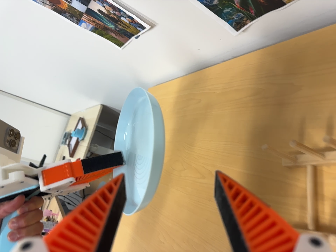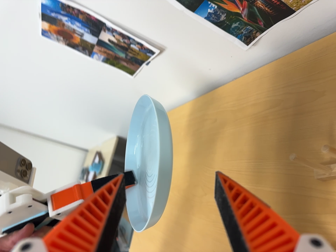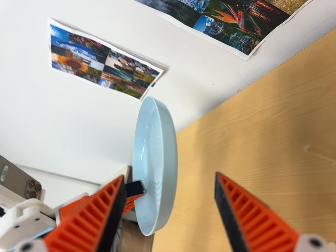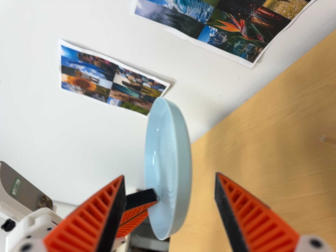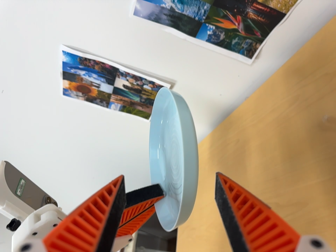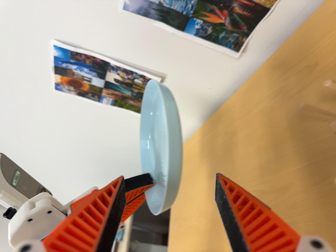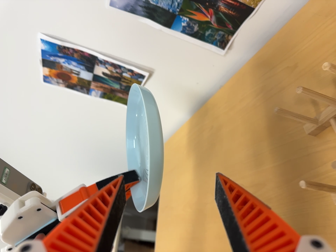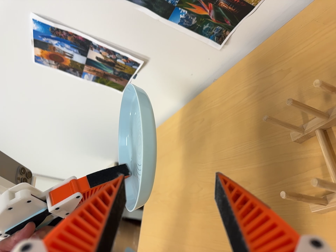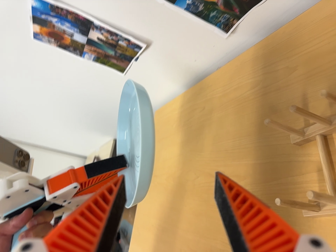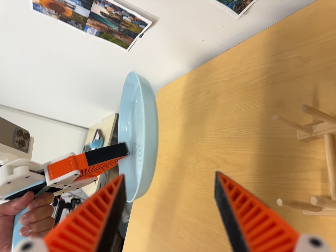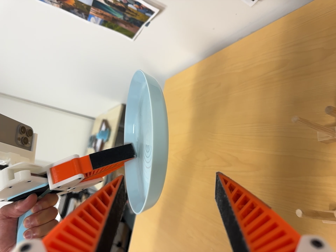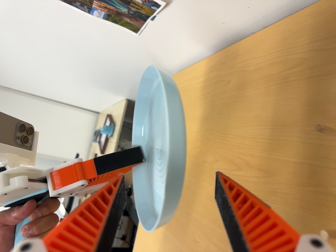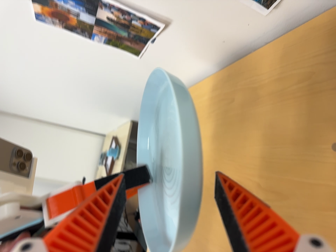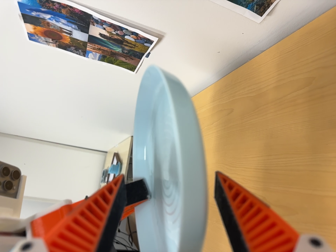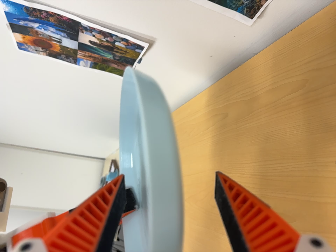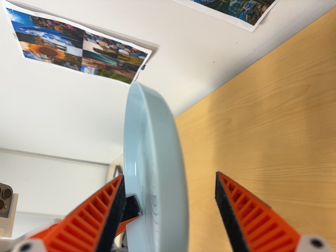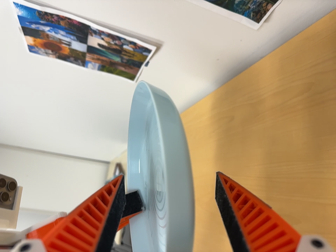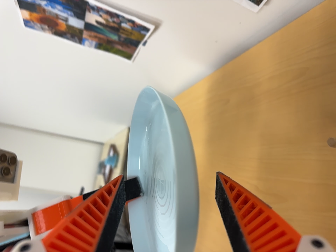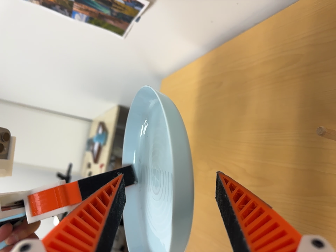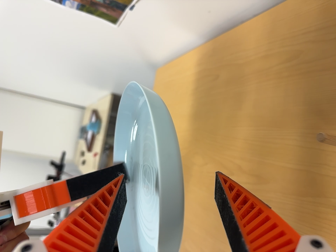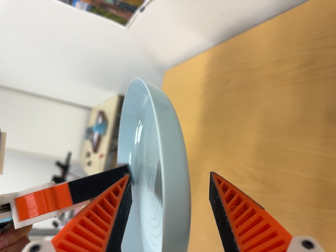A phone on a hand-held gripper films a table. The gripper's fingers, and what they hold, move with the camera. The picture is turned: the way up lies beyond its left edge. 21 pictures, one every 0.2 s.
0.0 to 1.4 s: The camera travels toward the bottom of its view, about 8 cm. Its aim tips toward the top of its view by about 15 degrees. It rolls about its line of sight by about 10 degrees, and the scene rotates counterclockwise.
1.4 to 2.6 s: The camera travels forward and toward the top of its view, about 14 cm, so what stands in front looms larger. Its aim tips toward the bottom of its view by about 10 degrees.
2.6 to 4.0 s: The camera's aim tips toward the bottom of its view by about 10 degrees, and the scene shifts upward.
The film runs forward here.
